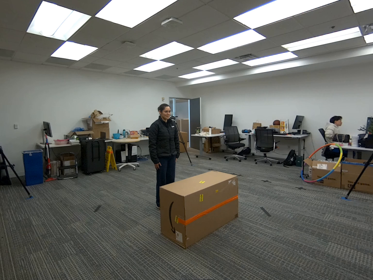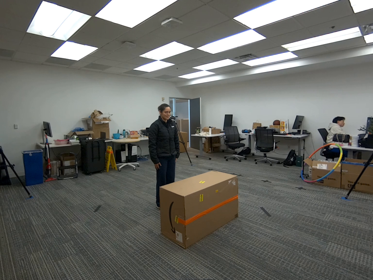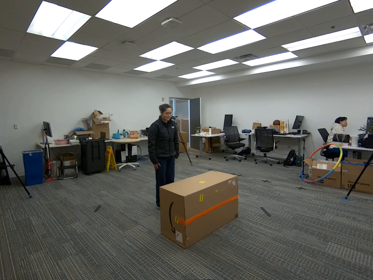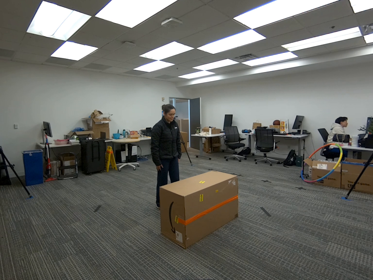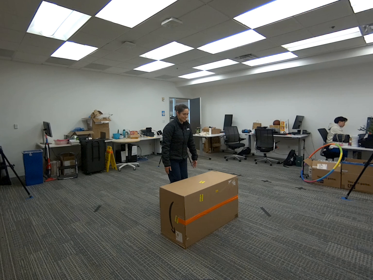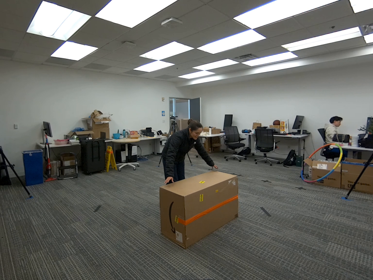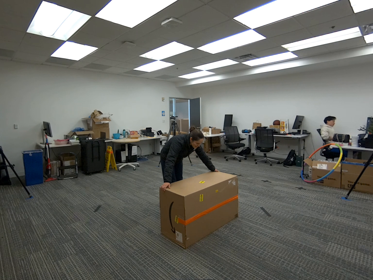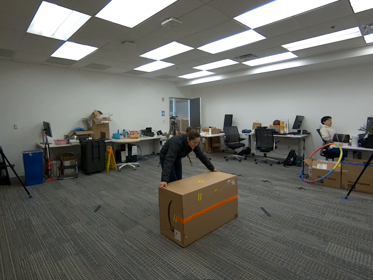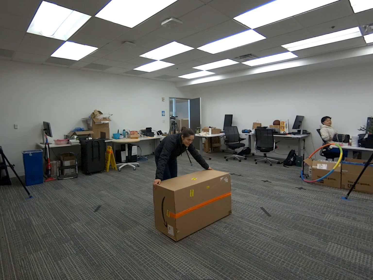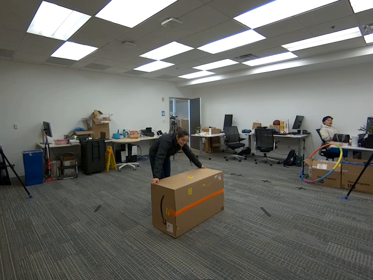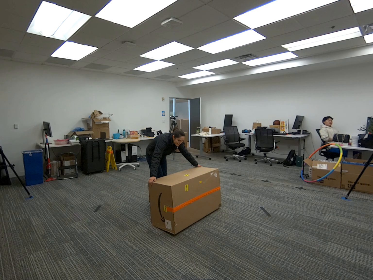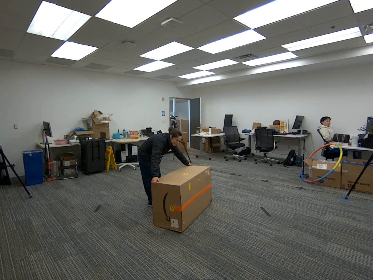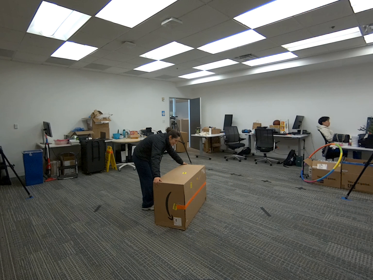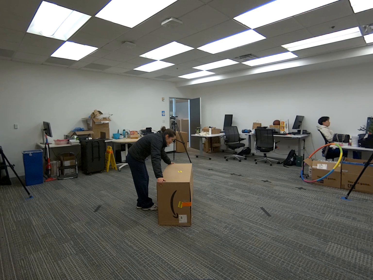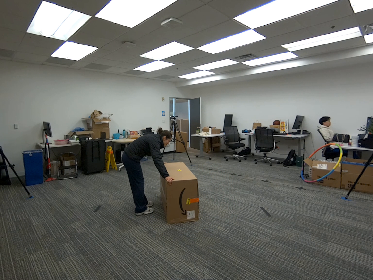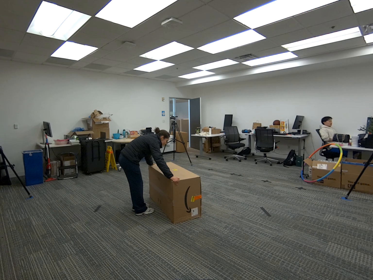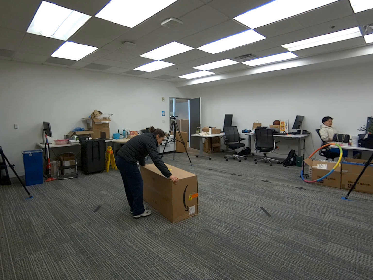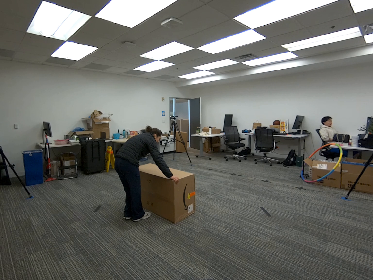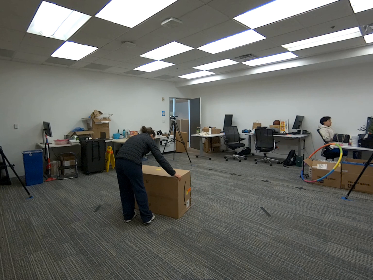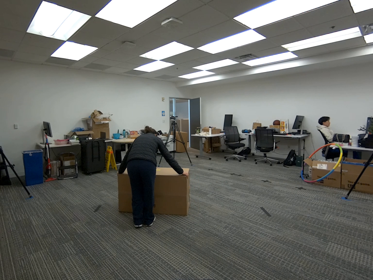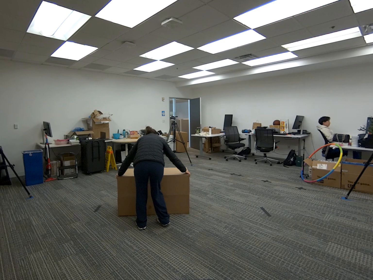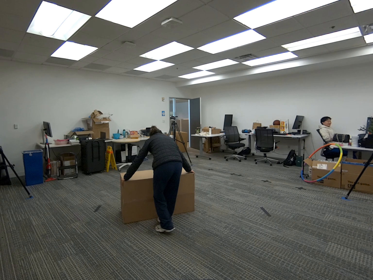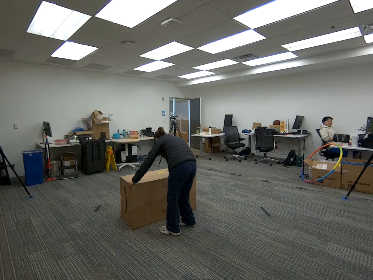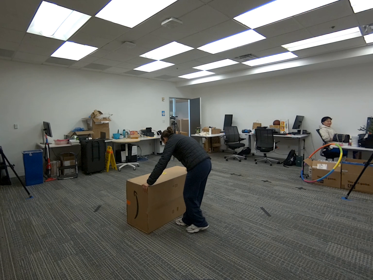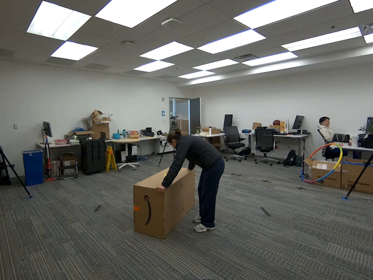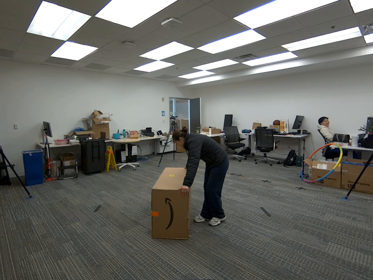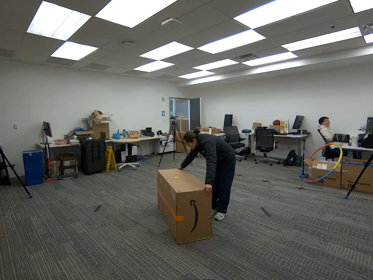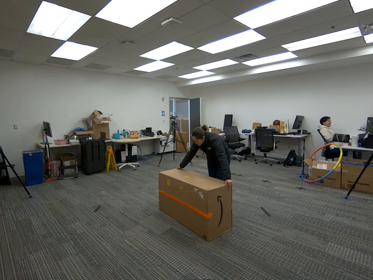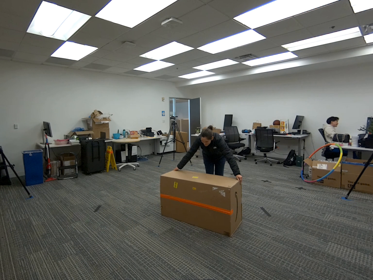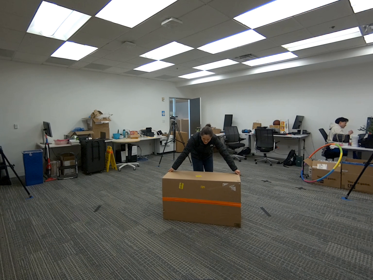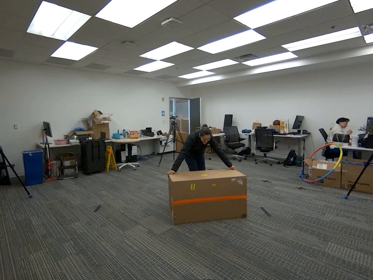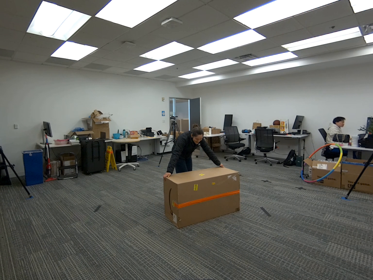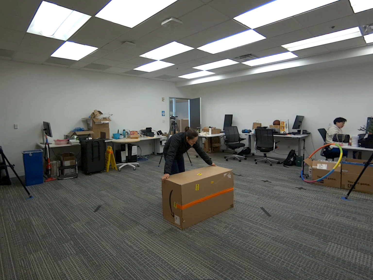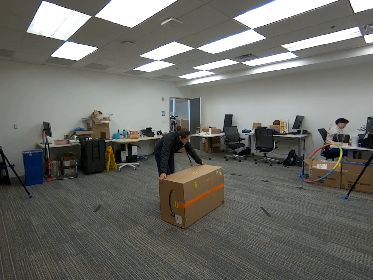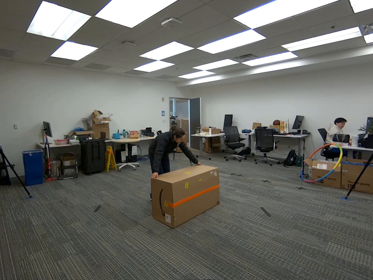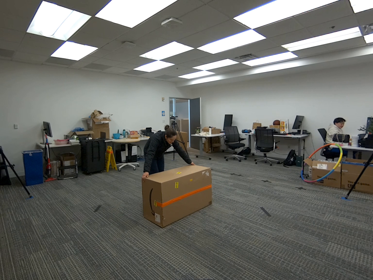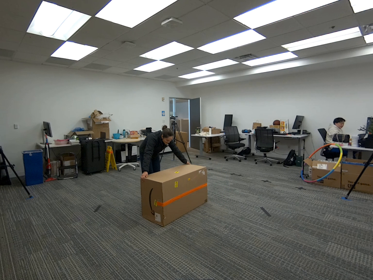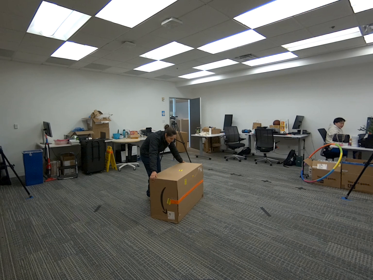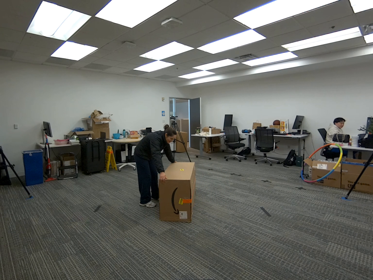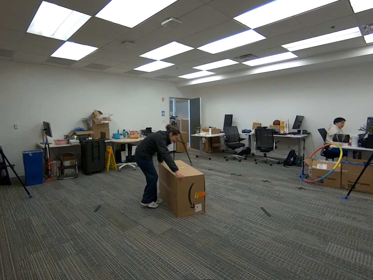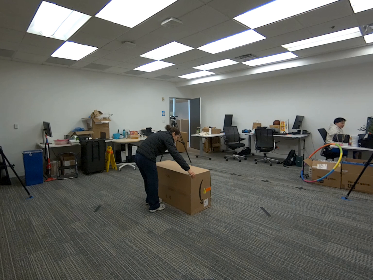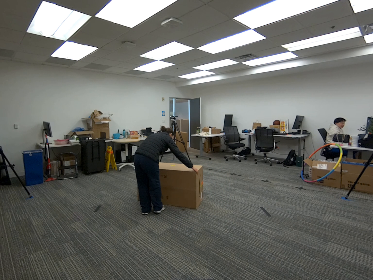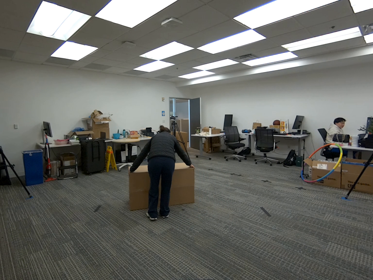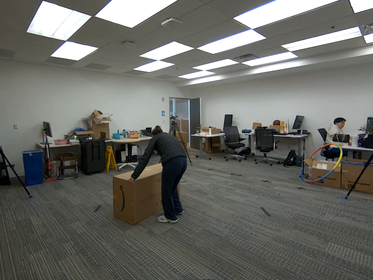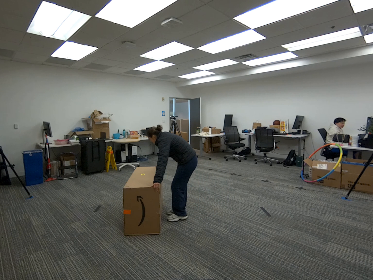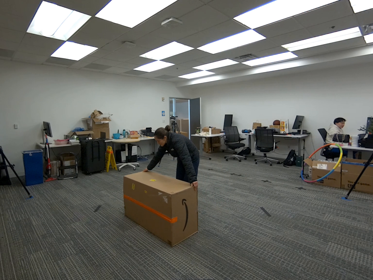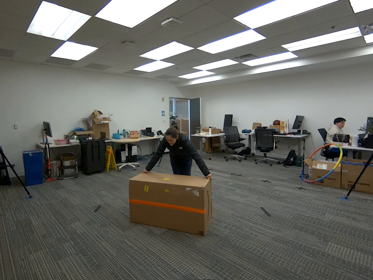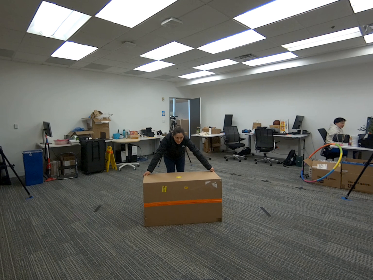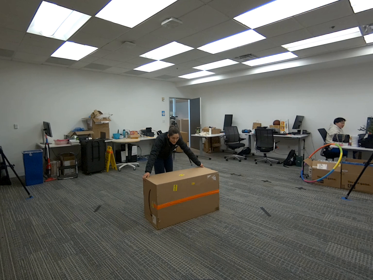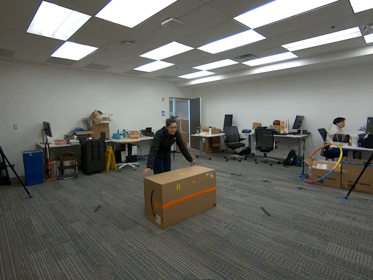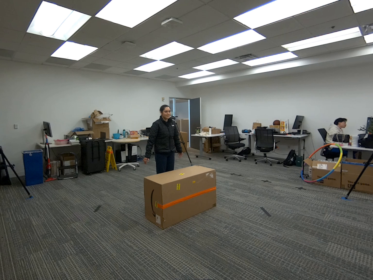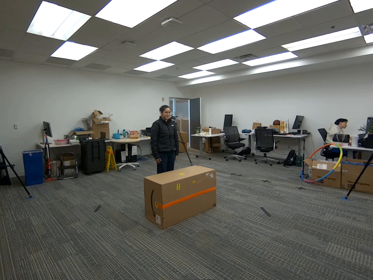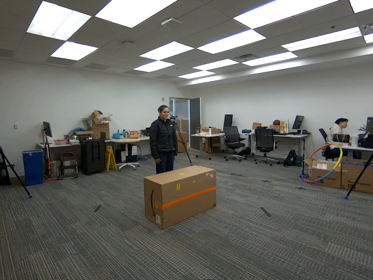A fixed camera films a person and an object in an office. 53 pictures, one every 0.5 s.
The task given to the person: Walk to the giant cardboard box and bend down slightly. Place both hands on the box and pull it around within the bounding area. Continue pushing the box until you are finished.
